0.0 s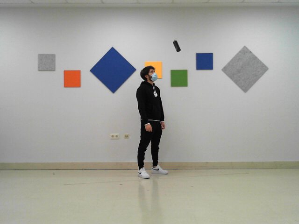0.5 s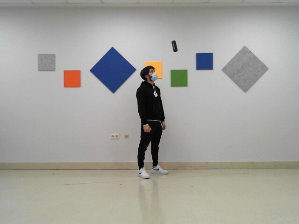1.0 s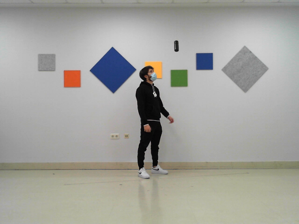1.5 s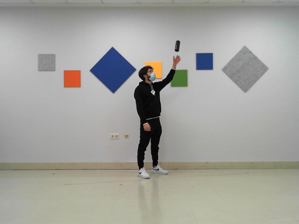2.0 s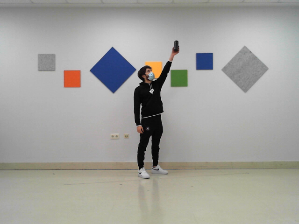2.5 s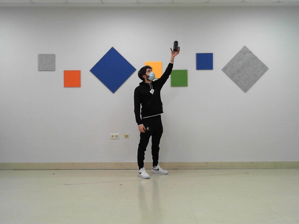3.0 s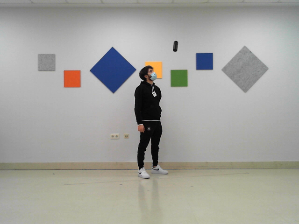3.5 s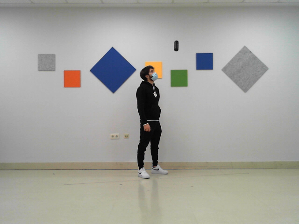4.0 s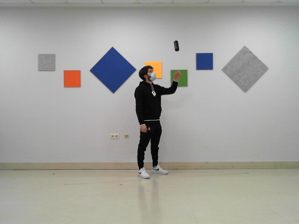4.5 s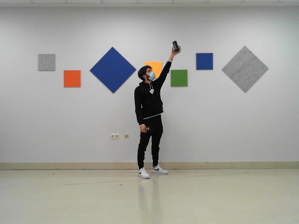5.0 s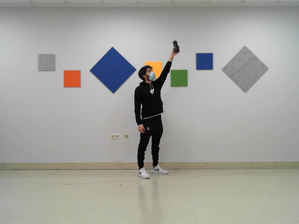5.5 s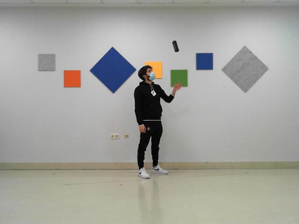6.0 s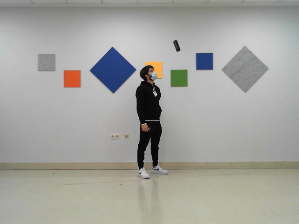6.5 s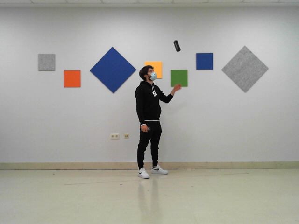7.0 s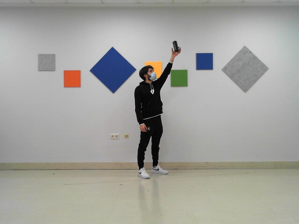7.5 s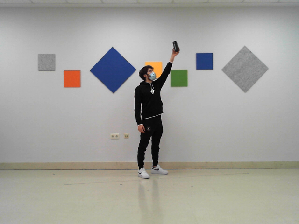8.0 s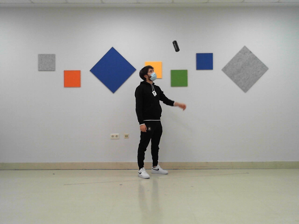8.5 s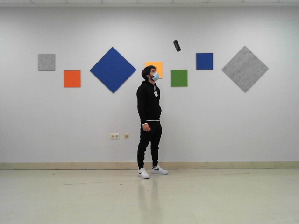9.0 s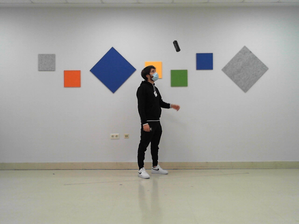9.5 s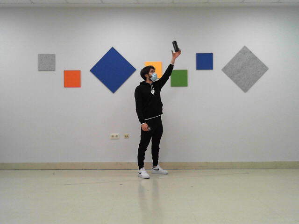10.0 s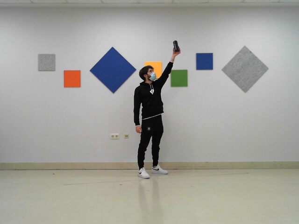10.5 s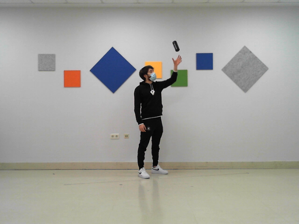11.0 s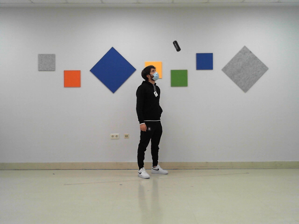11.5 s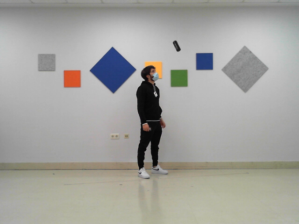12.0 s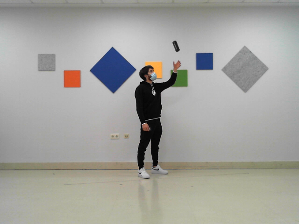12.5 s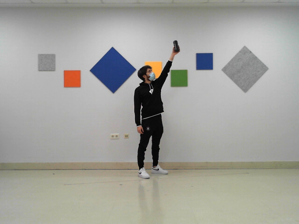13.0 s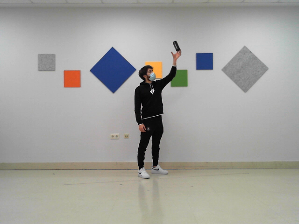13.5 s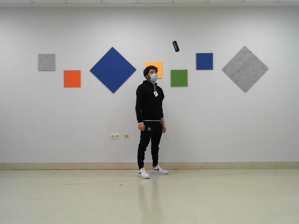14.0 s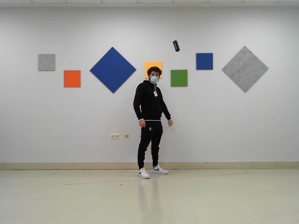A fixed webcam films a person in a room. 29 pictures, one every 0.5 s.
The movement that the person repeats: Reach up for a bottle in a high position, left hand.
